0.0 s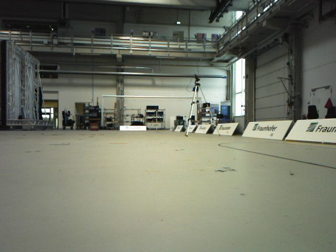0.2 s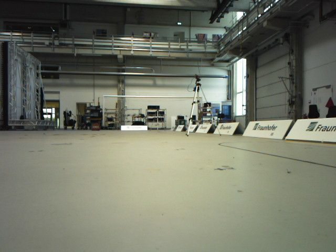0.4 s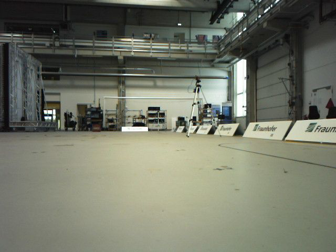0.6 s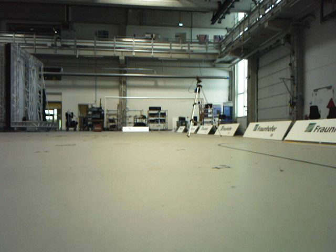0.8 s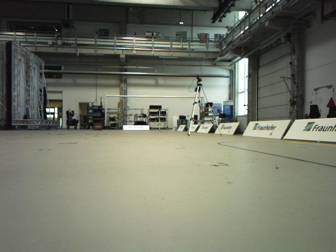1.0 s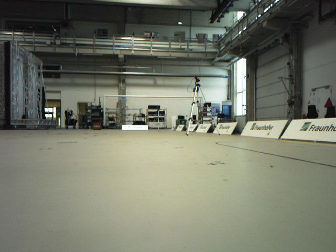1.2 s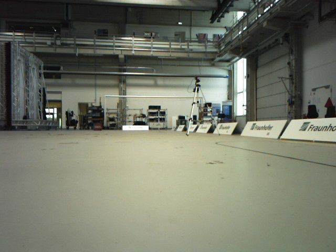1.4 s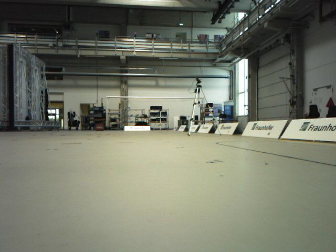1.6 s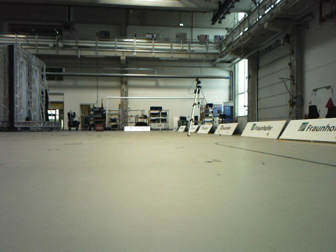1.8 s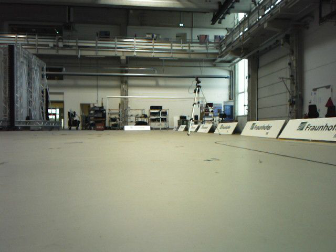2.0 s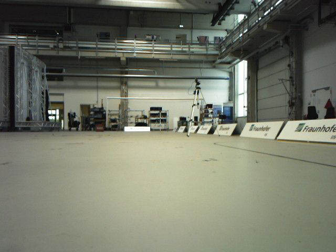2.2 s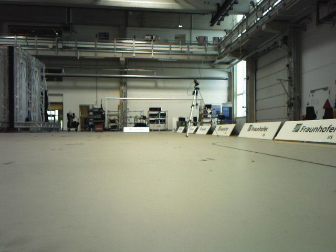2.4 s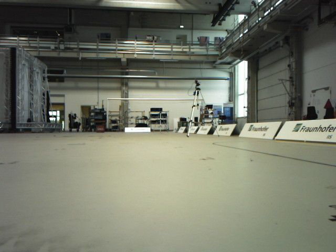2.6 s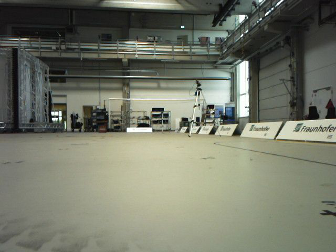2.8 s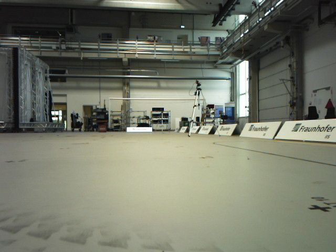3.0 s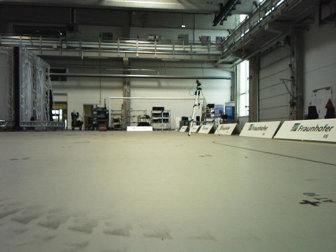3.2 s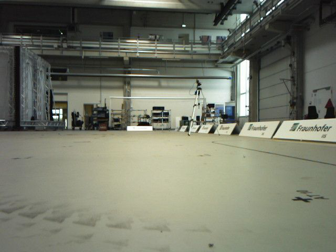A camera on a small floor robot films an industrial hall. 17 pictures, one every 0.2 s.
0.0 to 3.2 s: The camera travels backward, about 0.6 m, so what stands in front gets smaller.
The film runs backward here.
